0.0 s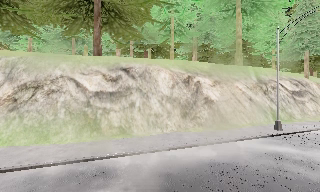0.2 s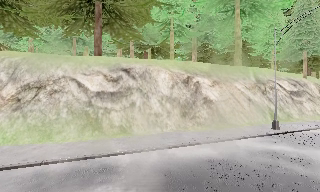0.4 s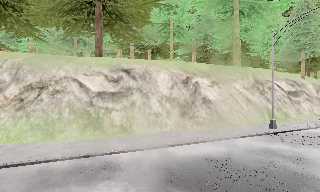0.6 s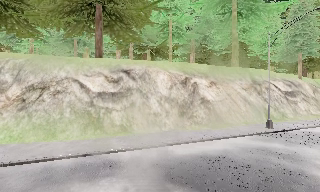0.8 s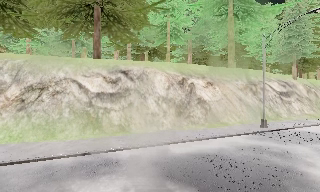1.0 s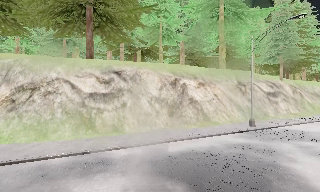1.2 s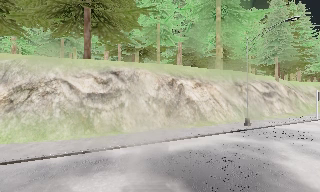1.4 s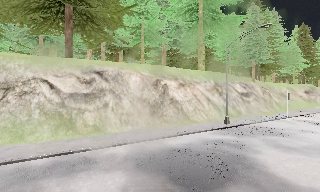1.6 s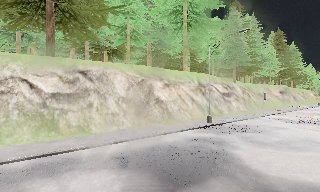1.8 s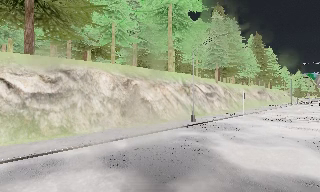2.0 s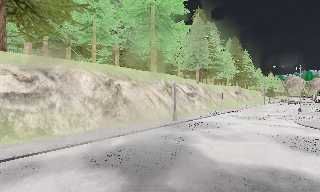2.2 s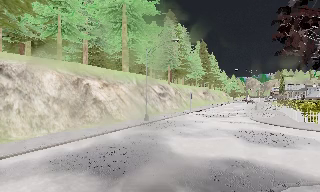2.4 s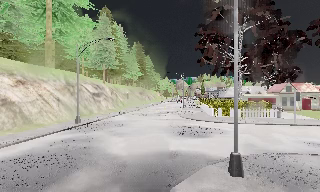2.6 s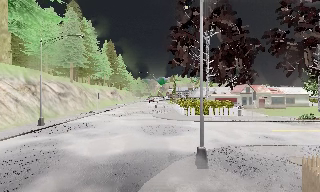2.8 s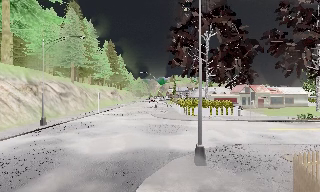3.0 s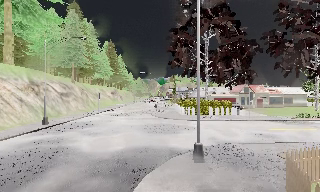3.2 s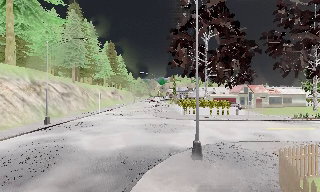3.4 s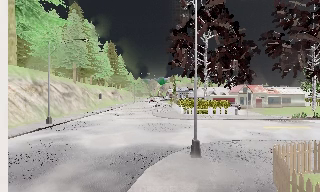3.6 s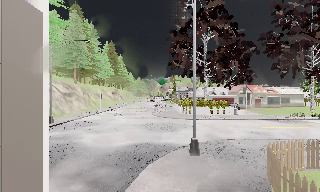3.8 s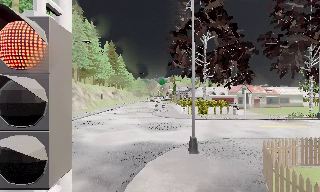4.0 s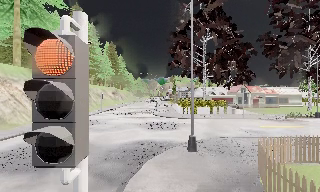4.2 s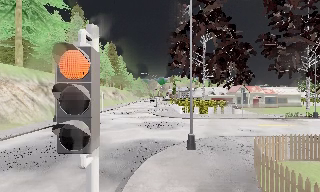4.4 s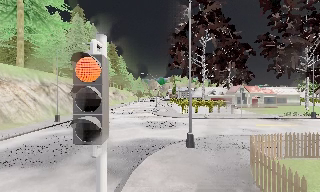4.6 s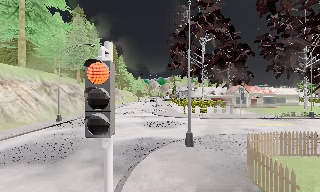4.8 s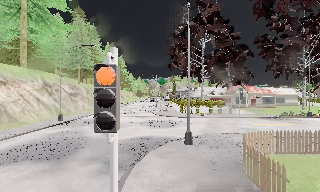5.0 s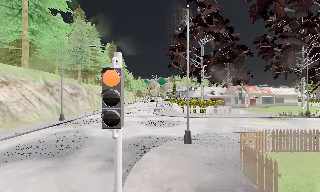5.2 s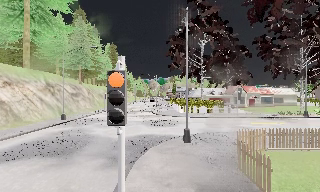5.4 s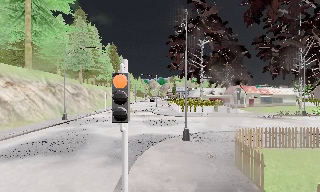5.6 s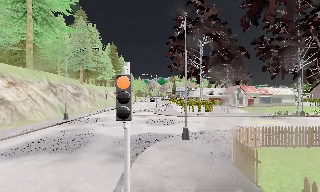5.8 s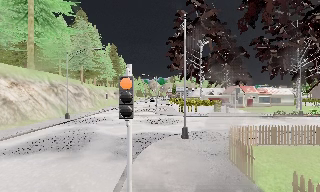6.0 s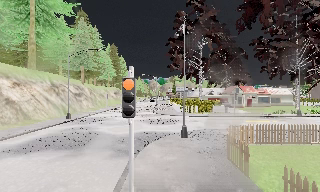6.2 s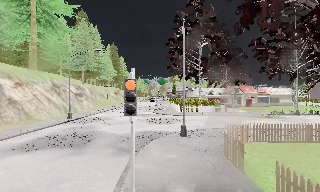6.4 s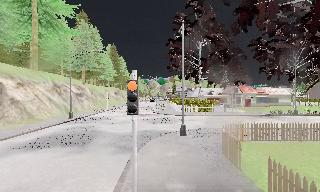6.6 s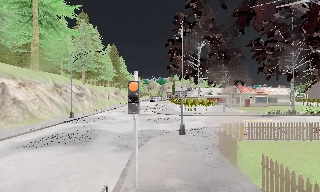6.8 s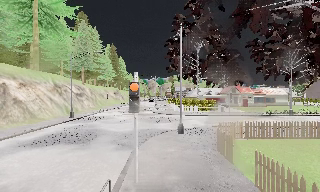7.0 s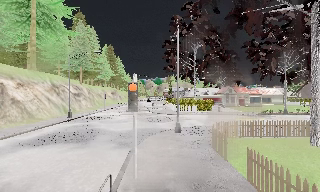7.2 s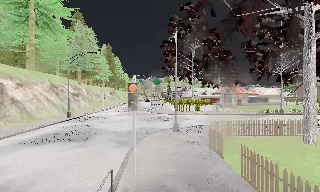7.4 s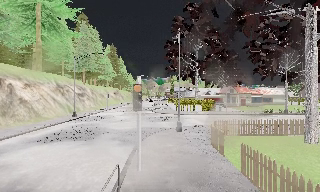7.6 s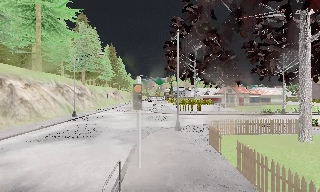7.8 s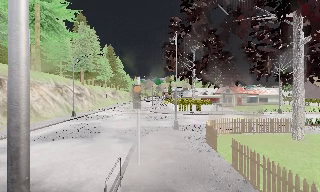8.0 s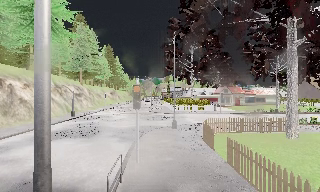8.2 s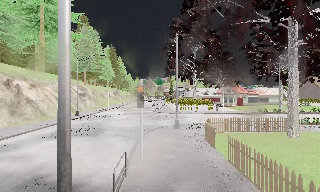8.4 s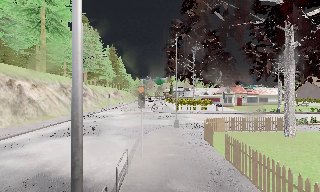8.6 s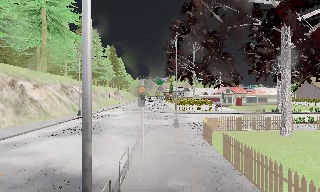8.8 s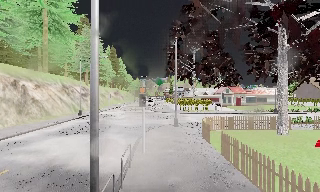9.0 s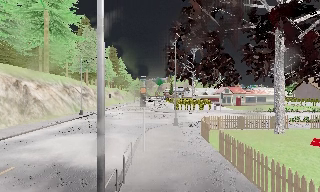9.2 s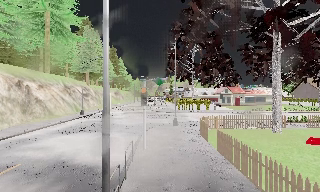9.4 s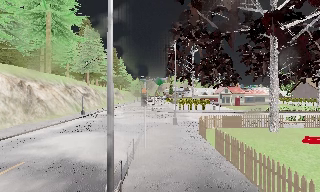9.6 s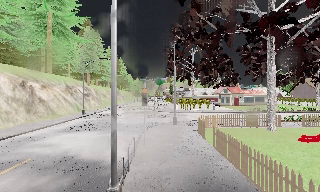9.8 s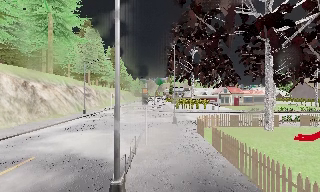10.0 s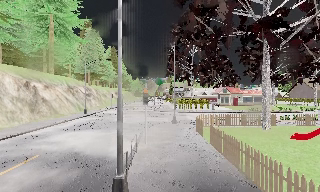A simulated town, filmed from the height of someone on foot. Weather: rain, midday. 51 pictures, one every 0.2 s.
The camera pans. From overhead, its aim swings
clockwise.
The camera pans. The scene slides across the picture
to the left.
0.0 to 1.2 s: The camera travels backward, about 1.5 m, so what stands in front gets smaller.
1.2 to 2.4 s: The camera pans to its right, which is clockwise from overhead, by about 55 degrees. It travels backward, about 1.5 m.
2.4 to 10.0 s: The scene slides to the left, as the camera pans about 10 degrees to its right. It travels backward, about 9 m, so what stands in front gets smaller.
The film runs backward here.
